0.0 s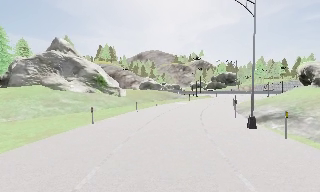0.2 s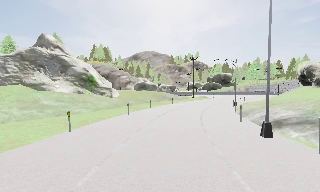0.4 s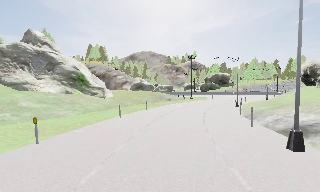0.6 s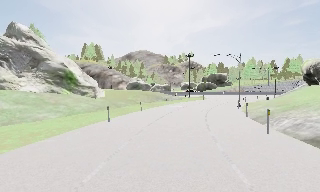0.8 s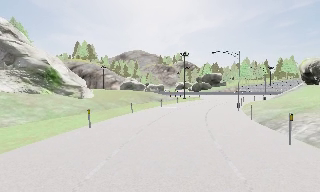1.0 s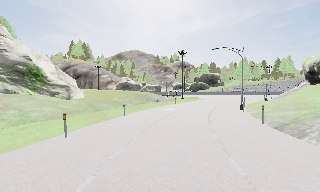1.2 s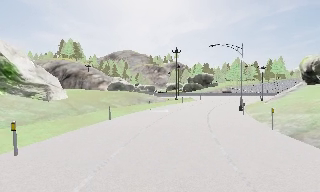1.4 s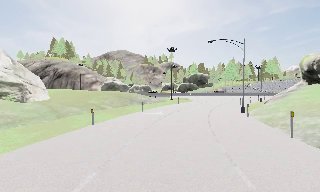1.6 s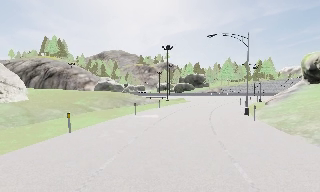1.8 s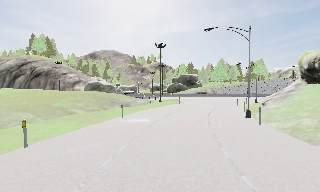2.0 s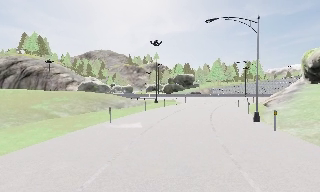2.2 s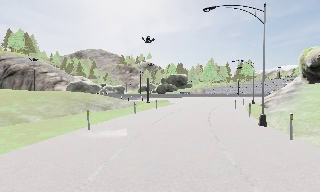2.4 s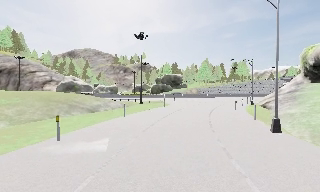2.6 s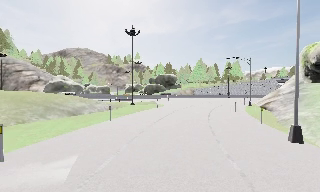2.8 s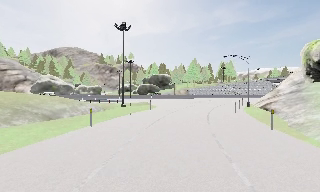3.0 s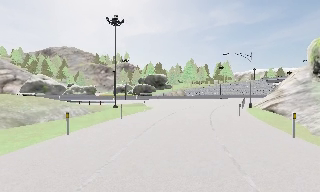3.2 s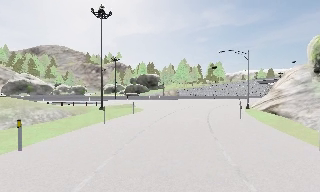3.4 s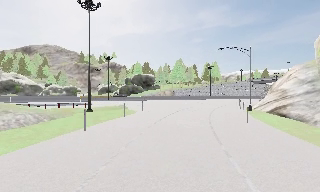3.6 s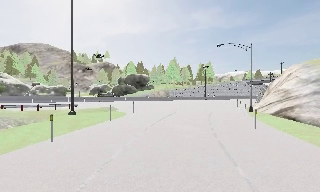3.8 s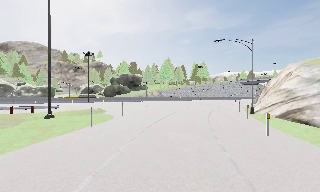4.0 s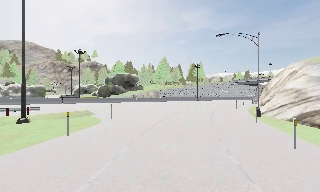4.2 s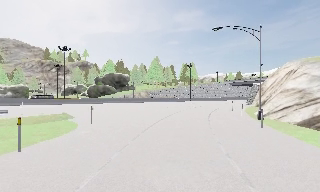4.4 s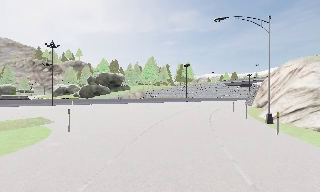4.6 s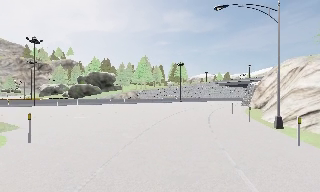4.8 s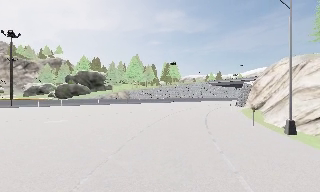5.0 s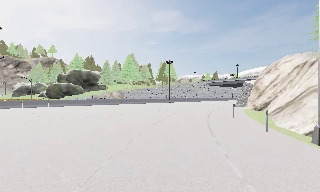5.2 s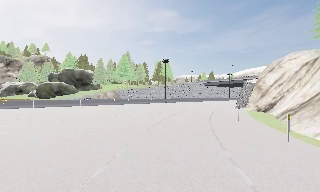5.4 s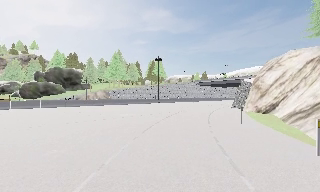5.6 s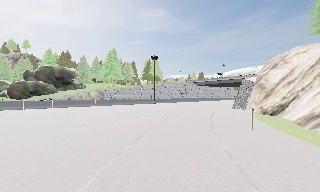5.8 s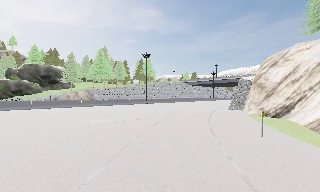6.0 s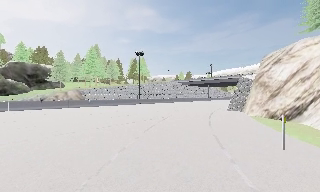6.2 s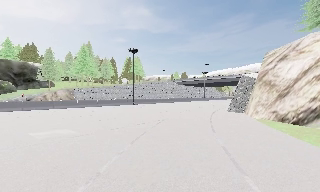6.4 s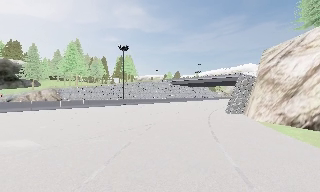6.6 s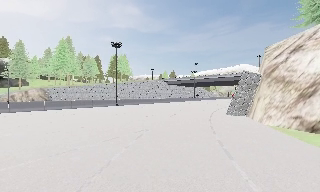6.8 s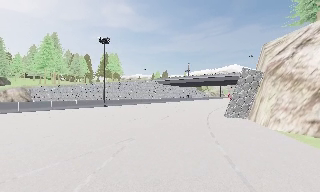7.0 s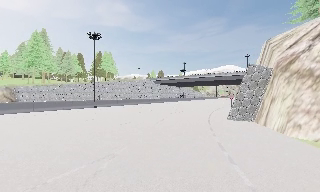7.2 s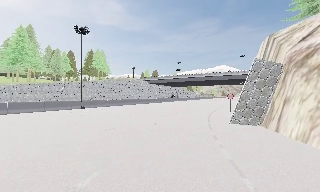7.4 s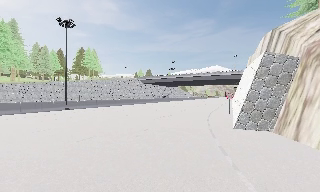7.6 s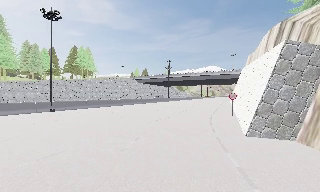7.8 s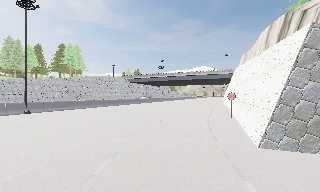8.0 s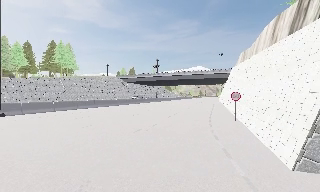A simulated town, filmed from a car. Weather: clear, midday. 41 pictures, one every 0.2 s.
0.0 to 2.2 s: The camera pans to its right, which is clockwise from overhead, by about 20 degrees. It travels forward, about 20 m, so what stands in front looms larger.
2.2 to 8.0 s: The camera pans to its right, which is clockwise from overhead, by about 55 degrees. It travels forward, about 55 m.
The film runs forward here.
